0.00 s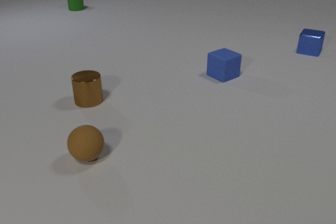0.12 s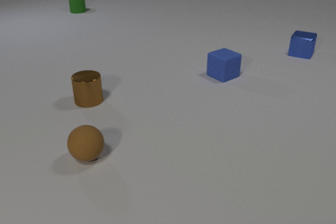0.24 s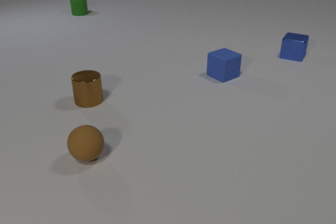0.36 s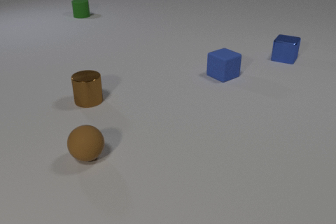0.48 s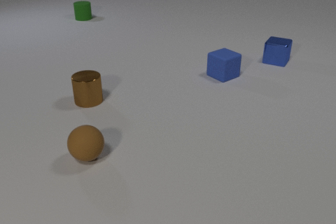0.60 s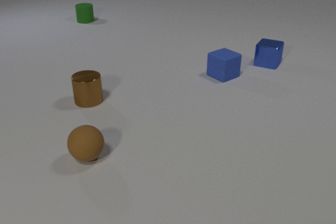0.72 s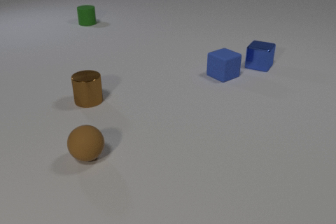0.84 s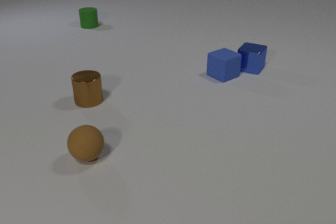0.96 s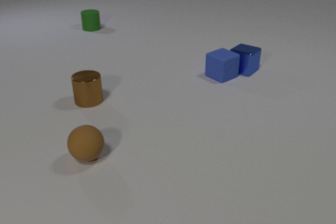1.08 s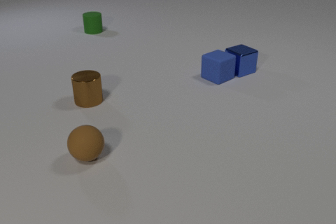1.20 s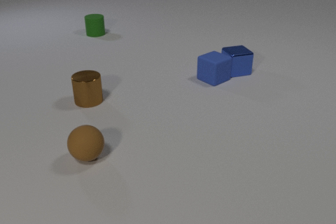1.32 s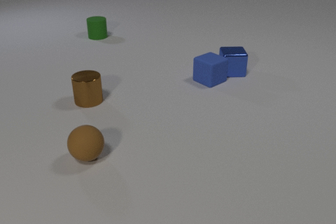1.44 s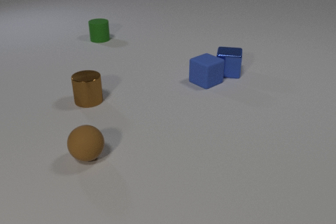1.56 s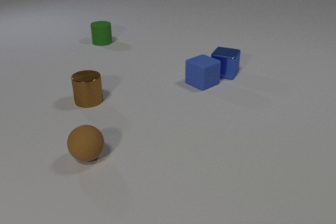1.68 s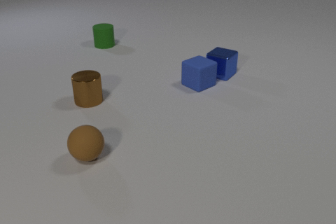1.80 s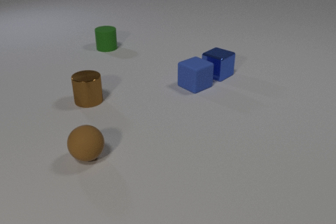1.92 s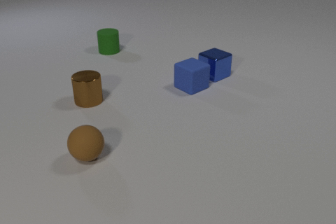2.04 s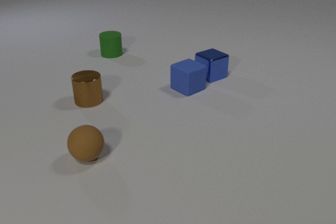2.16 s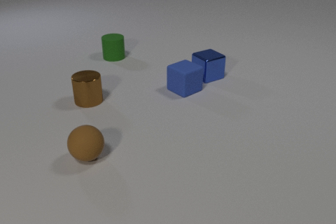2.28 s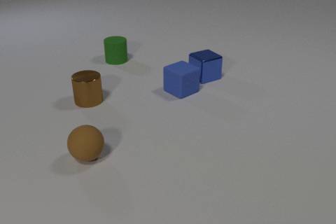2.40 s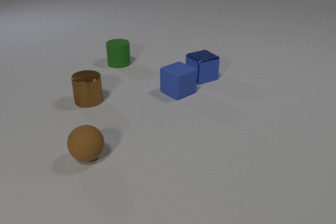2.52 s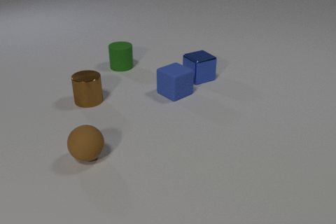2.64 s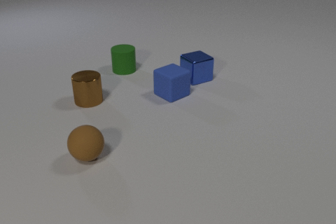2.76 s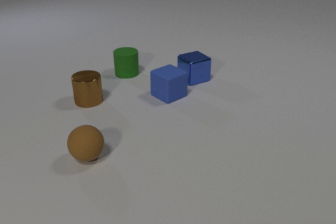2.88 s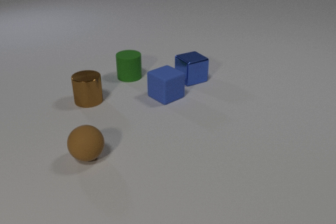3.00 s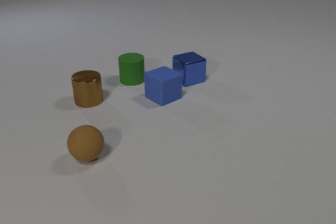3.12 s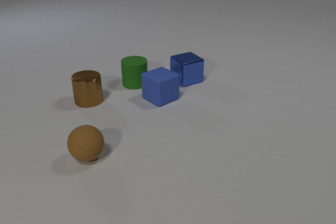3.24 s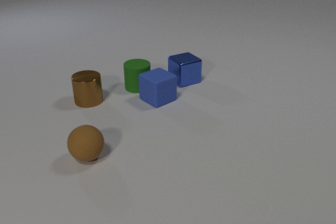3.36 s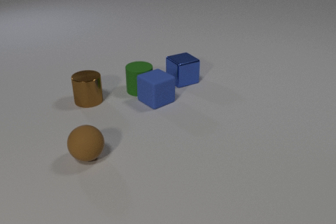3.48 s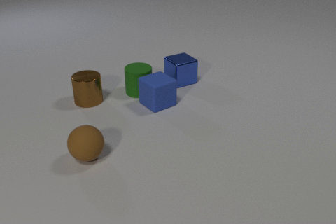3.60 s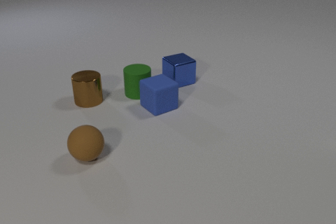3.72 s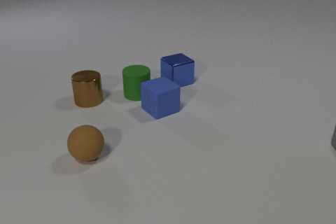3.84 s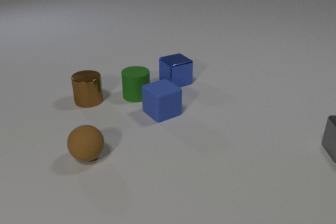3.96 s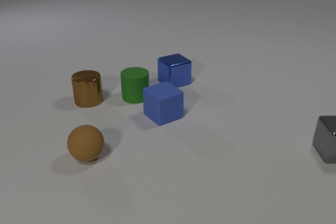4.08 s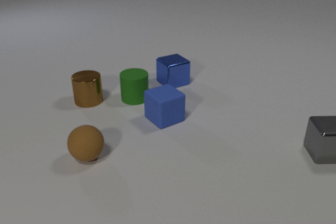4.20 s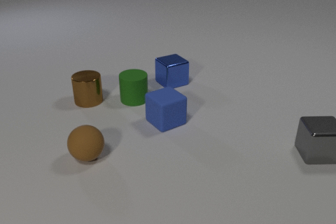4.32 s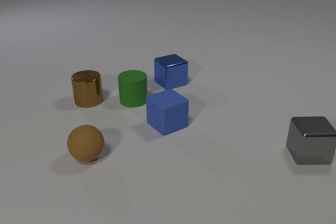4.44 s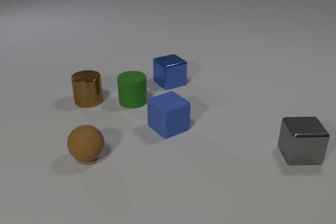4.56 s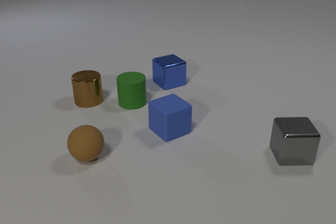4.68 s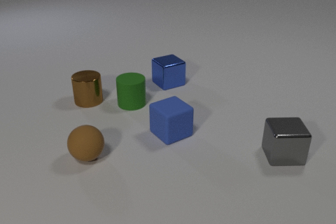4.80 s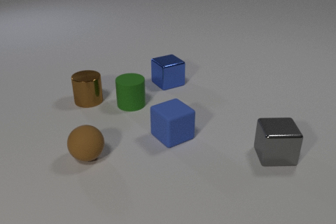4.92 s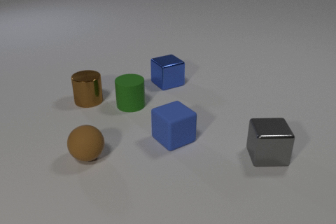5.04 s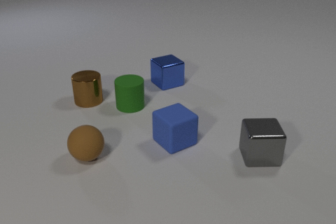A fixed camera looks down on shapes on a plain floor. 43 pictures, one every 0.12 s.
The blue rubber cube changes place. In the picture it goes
toward the camera.
The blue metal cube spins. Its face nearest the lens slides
to the left.
0.00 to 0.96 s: The blue metal cube slides toward the camera and to the left. The green rubber cylinder slides toward the camera. The blue metal cube and the blue rubber cube collide.
0.96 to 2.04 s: The blue metal cube slides to the left and toward the camera, spins so that its near face slides to the left, clockwise seen from above. The blue rubber cube slides to the left and toward the camera. The green rubber cylinder slides toward the camera.
2.04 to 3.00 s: The blue metal cube slides to the left and toward the camera. The blue rubber cube slides to the left and toward the camera. The green rubber cylinder slides toward the camera.
3.00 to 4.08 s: The blue metal cube slides to the left and toward the camera. The blue rubber cube slides toward the camera. The green rubber cylinder slides toward the camera. The gray metal cube comes in at the right edge, slides to the left and toward the camera. The blue rubber cube and the green rubber cylinder collide.
4.08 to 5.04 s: The blue metal cube slides to the left. The blue rubber cube slides toward the camera. The green rubber cylinder slides toward the camera. The gray metal cube slides to the left and toward the camera.
What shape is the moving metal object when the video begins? cube.
How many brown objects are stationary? 2.
What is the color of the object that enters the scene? gray.
